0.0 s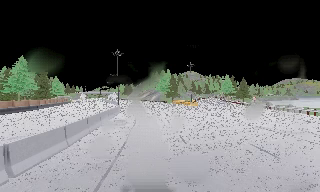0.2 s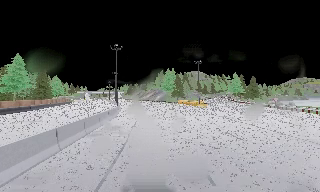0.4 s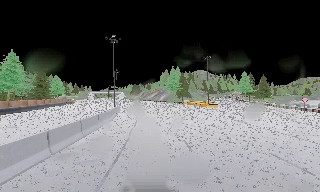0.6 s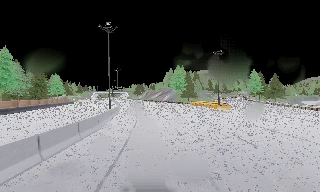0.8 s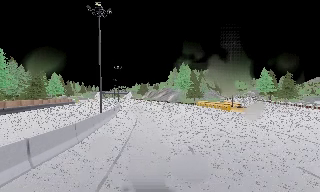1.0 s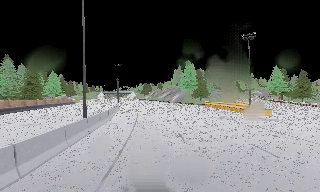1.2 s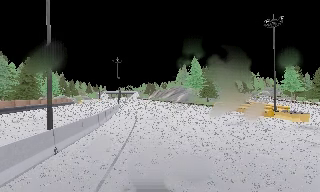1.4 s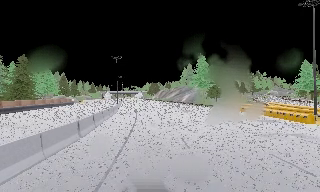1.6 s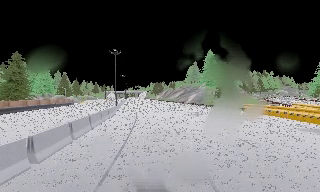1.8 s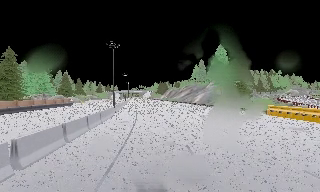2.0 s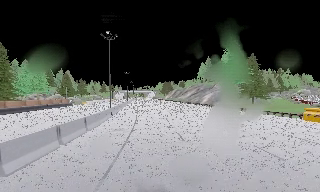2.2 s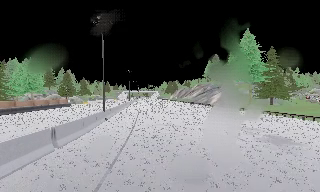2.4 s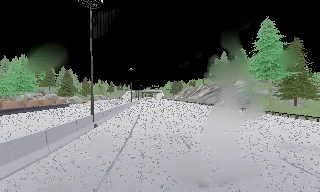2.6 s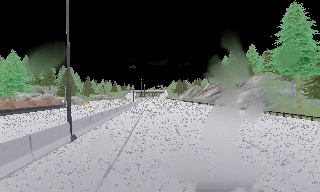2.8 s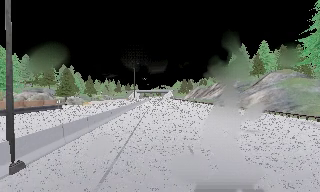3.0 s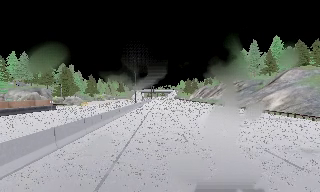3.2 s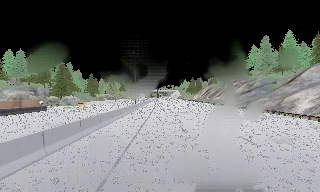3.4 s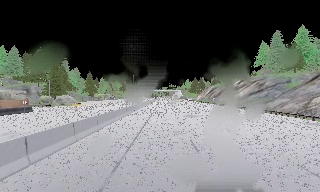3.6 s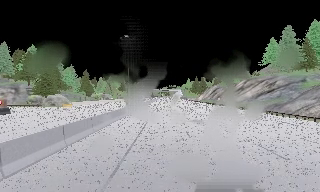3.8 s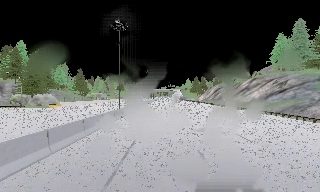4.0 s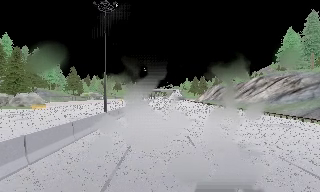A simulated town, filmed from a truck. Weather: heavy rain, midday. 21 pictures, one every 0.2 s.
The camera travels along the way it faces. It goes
forward.
0.0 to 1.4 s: The camera pans to its left, which is counterclockwise from overhead, by about 10 degrees. It travels forward, about 30 m, so what stands in front looms larger.
1.4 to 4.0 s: The camera pans to its left, which is counterclockwise from overhead, by about 15 degrees. It travels forward, about 55 m, so what stands in front looms larger.
The film runs forward here.
